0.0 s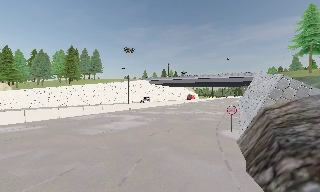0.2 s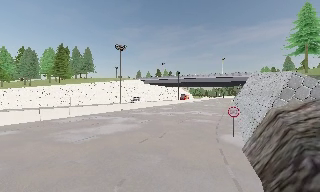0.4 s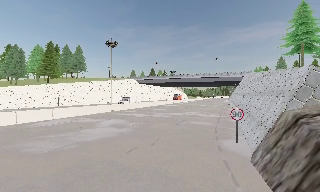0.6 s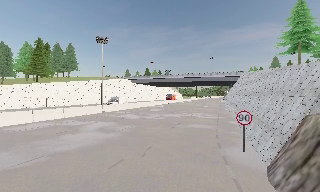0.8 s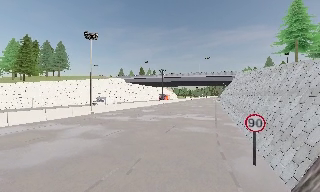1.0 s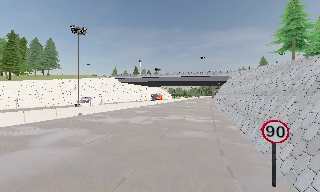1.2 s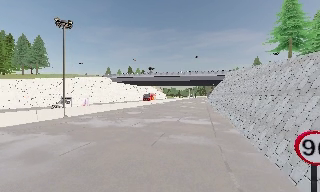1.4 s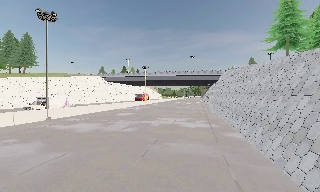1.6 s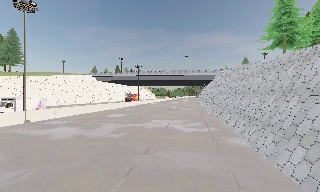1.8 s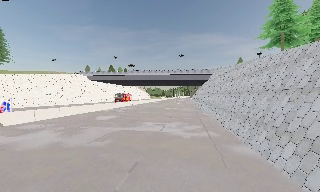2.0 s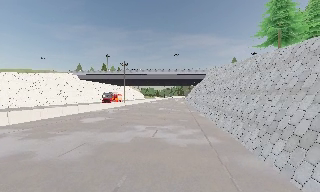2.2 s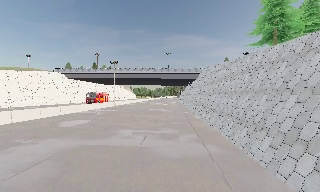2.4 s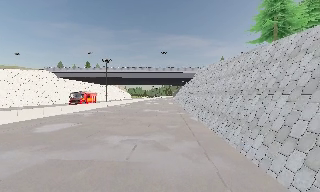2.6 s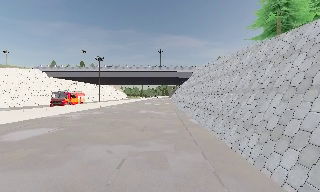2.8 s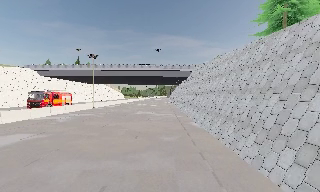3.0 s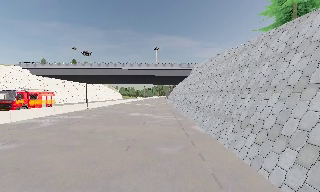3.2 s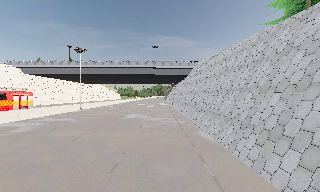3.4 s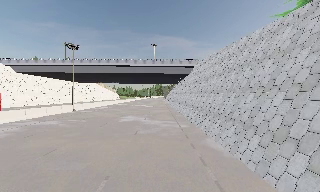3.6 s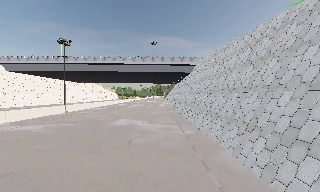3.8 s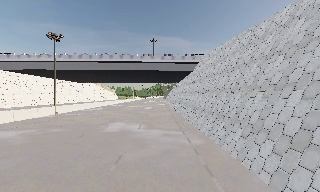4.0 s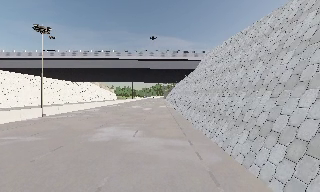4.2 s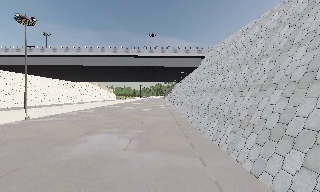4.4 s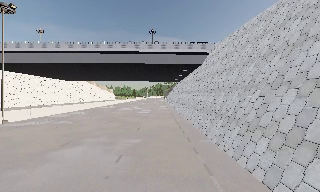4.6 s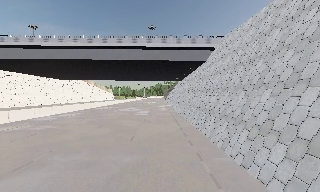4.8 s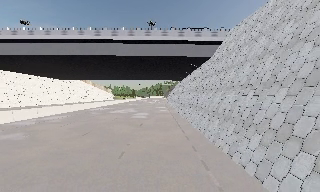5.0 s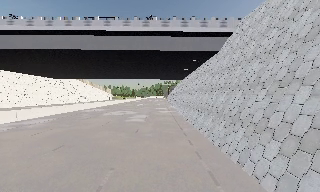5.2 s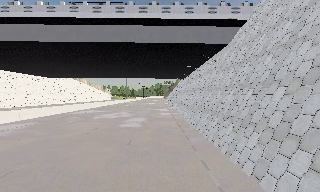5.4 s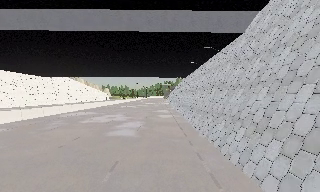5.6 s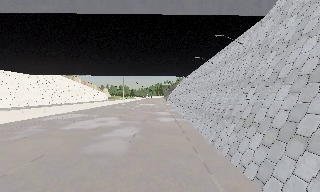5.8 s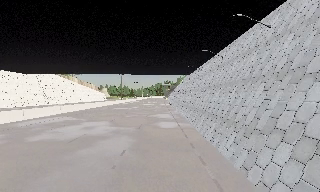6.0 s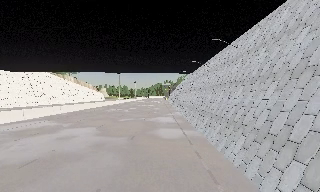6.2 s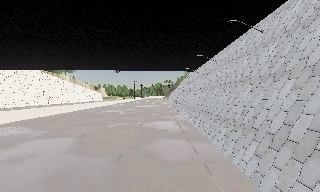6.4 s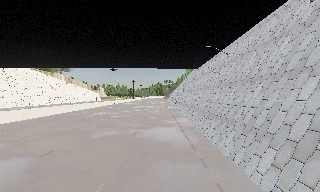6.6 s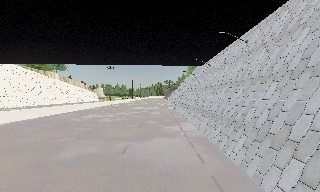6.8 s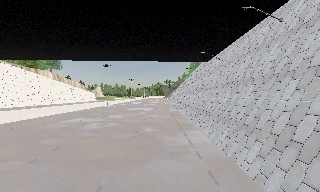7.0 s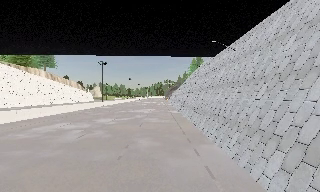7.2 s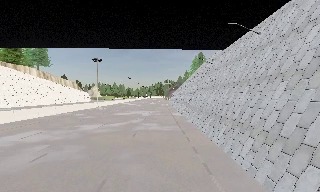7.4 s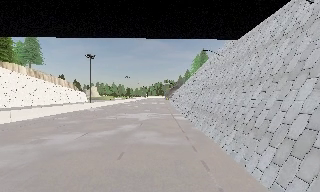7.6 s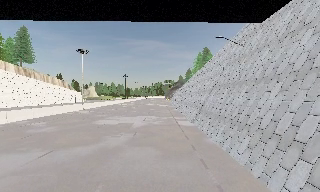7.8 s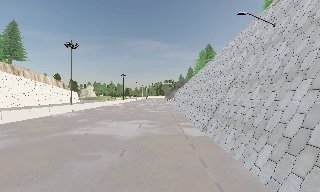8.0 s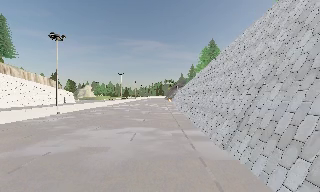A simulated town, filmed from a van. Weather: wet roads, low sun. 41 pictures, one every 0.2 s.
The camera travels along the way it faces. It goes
forward.
0.0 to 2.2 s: The scene slides to the left, as the camera pans about 20 degrees to its right. It travels forward, about 18 m, so what stands in front looms larger.
2.2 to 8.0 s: The camera travels forward, about 85 m, so what stands in front looms larger. It gains speed.
The film runs forward here.
